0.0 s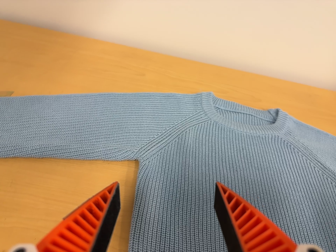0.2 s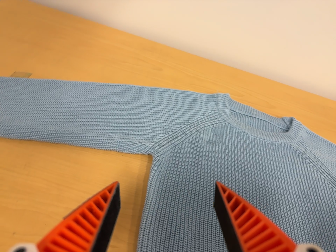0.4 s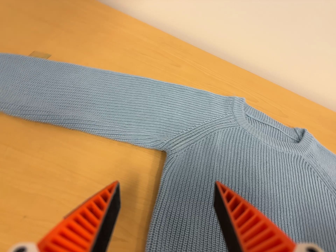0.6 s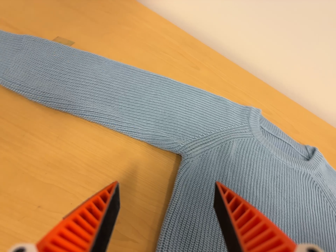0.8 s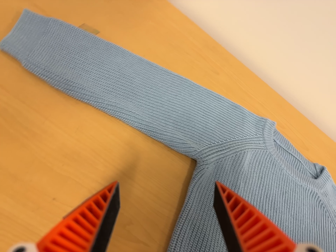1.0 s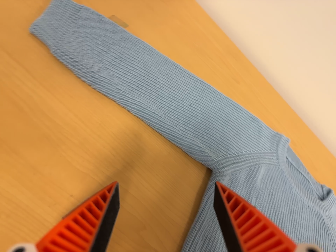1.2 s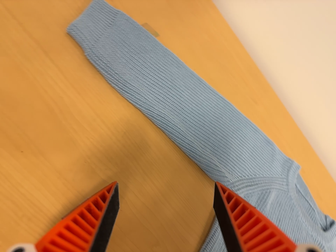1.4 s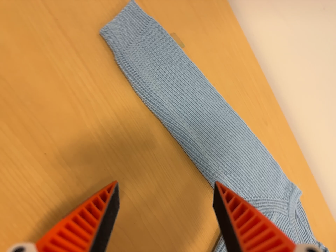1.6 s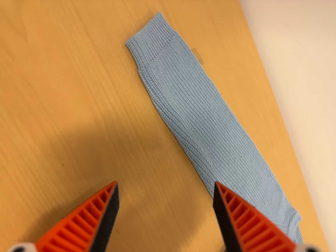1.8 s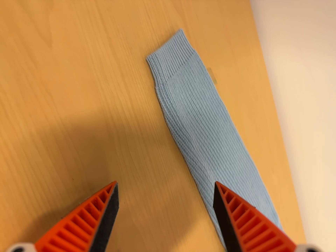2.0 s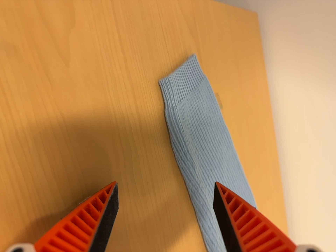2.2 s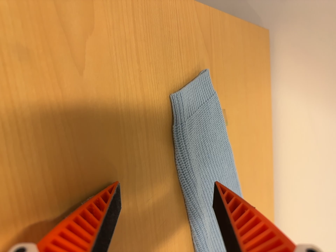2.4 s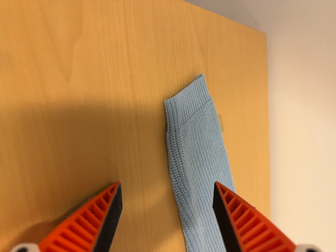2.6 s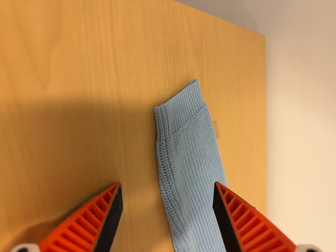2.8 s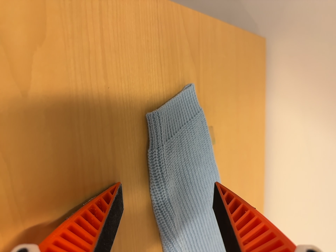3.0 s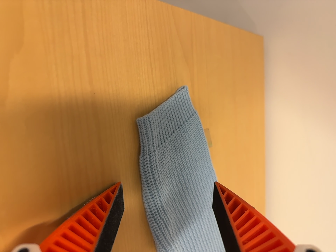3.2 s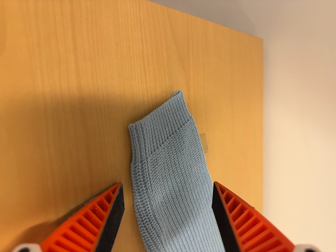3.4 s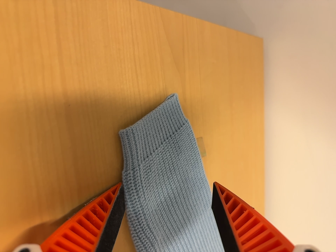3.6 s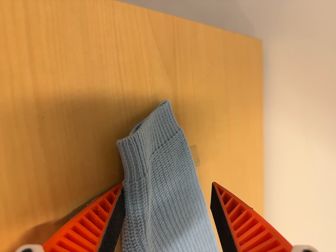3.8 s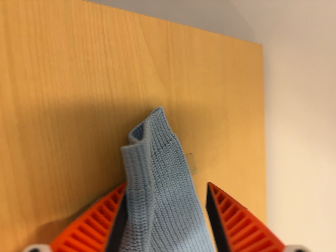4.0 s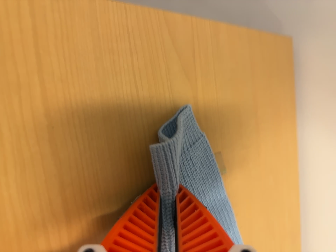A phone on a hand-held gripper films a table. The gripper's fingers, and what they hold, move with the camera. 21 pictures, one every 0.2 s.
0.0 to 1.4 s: The camera travels to its left, about 24 cm, so close, fixed things drift to the right. It rolls about its line of sight by about 50 degrees, and the scene rotates clockwise.
1.4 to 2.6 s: The camera travels toward the top of its view, to its left and forward, about 12 cm, so close, fixed things drift downward. It rolls about its line of sight by about 25 degrees, and the scene rotates clockwise.
2.6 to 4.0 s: The camera travels forward and to its right, about 9 cm, so what stands in front looms larger.
The film runs forward here.
